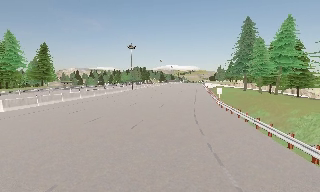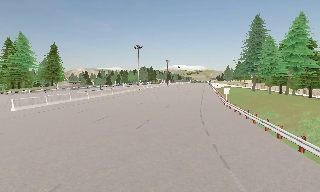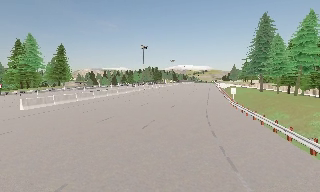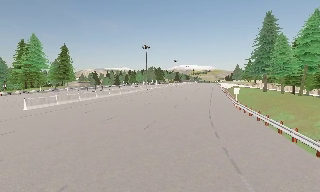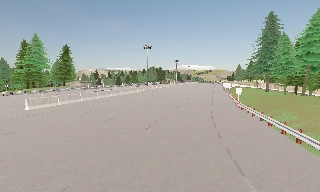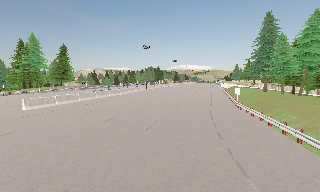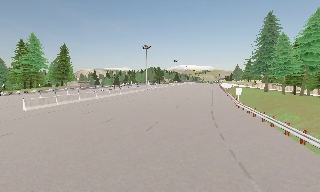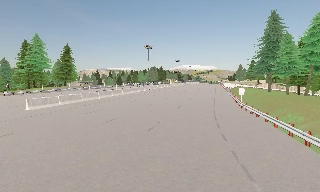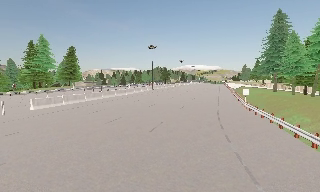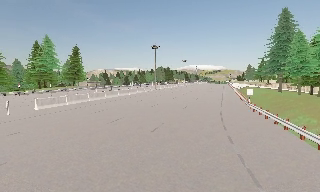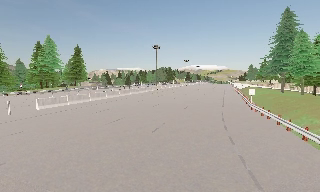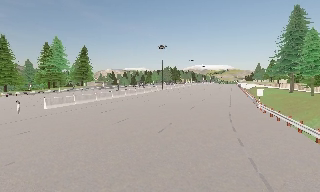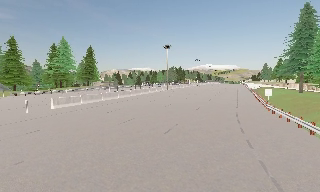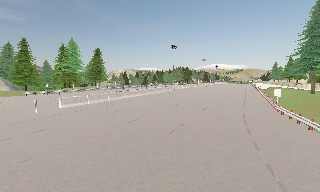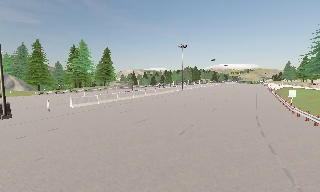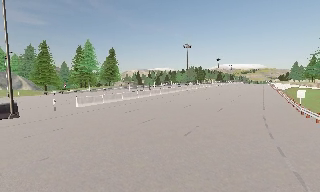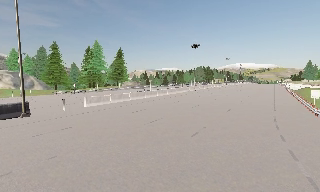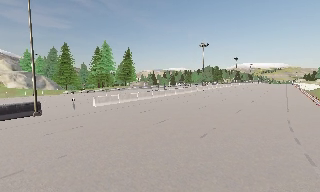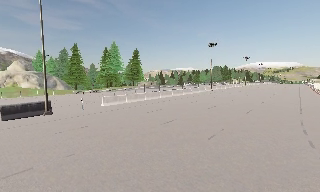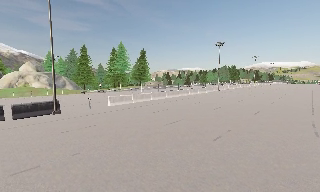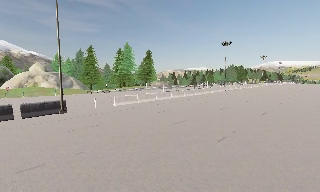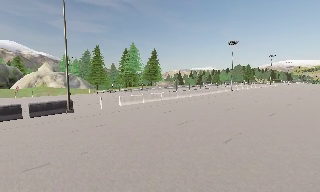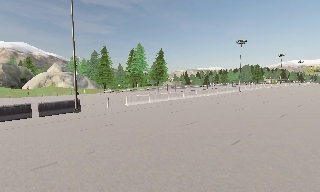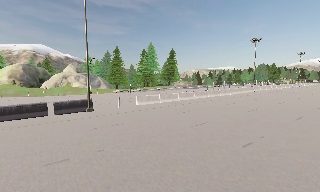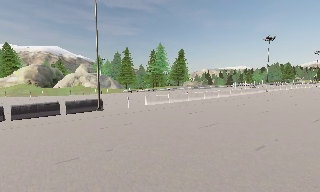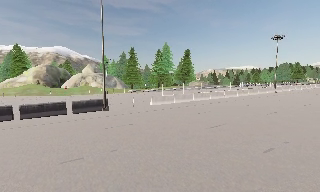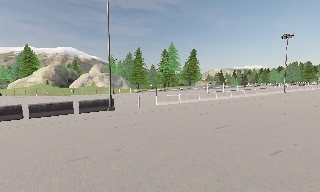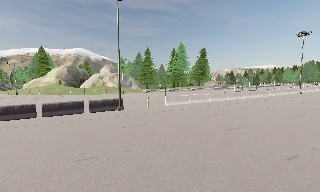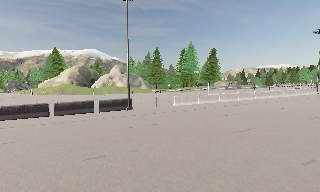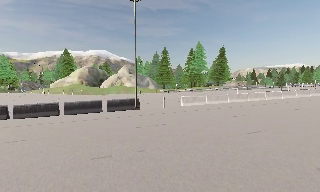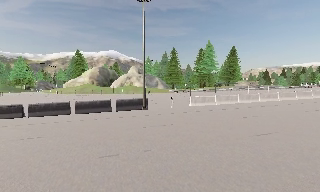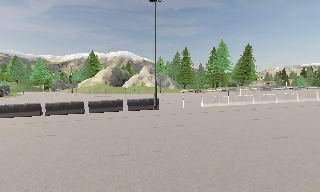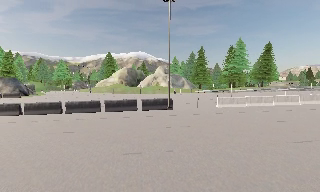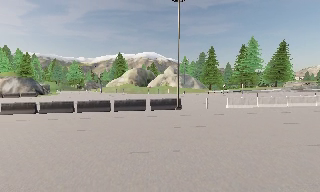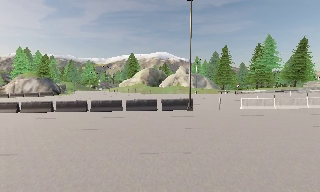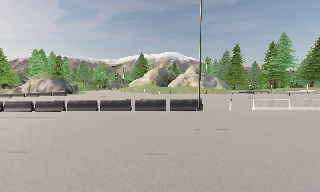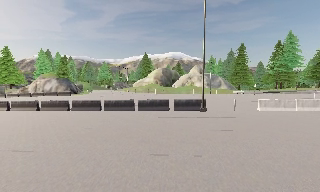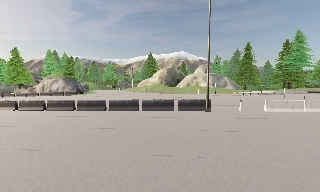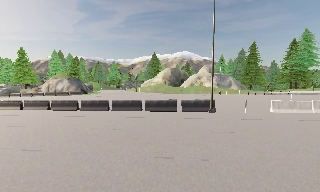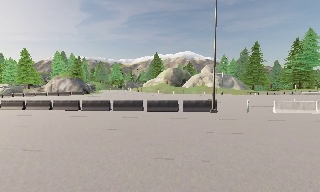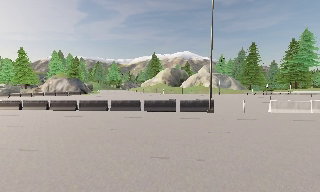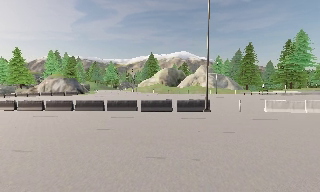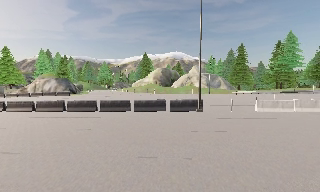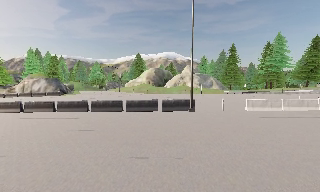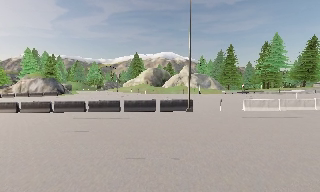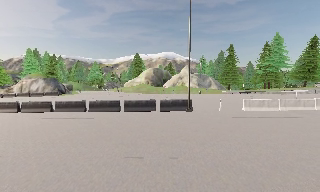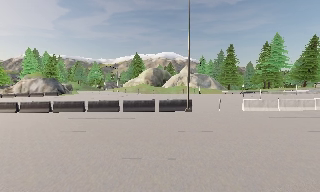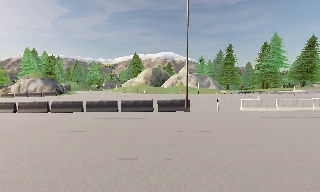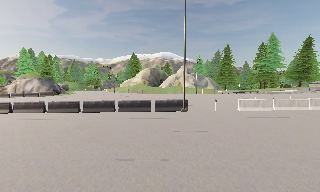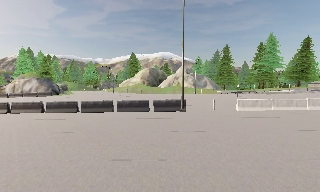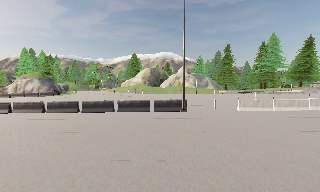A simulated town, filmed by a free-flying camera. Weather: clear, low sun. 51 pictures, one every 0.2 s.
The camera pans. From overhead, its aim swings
counterclockwise.
The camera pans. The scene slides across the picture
to the right.
0.0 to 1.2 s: The camera travels forward, about 0.5 m, so what stands in front looms larger.
1.2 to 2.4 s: The camera shifts only a little, or ends up much as it began.
2.4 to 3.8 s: The camera pans to its left, which is counterclockwise from overhead, by about 15 degrees. It travels forward, about 0.5 m, so what stands in front looms larger.
3.8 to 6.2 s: The camera swings to its left by about 35 degrees, and the scene slides to the right. It travels forward and to its right, about 1 m.
6.2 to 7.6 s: The camera swings to its left by about 20 degrees, and the scene slides to the right. It travels to its right, about 0.5 m.
7.6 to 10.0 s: The camera travels to its right, about 1 m, so close, fixed things drift to the left.
The film runs forward here.
